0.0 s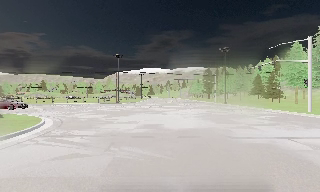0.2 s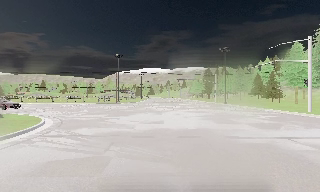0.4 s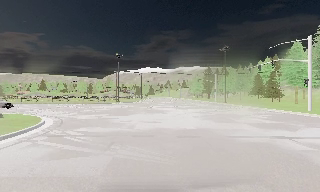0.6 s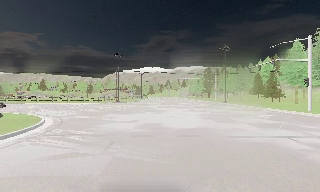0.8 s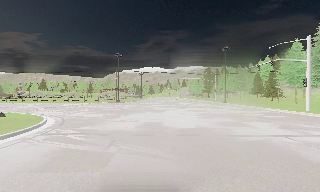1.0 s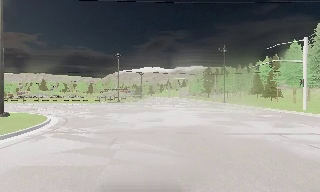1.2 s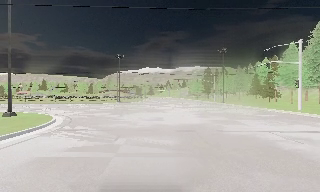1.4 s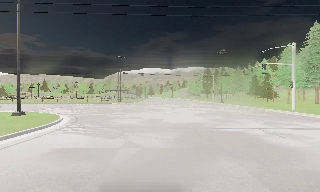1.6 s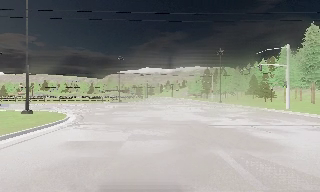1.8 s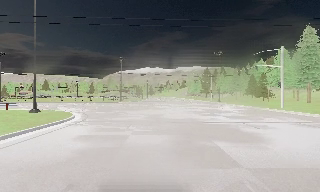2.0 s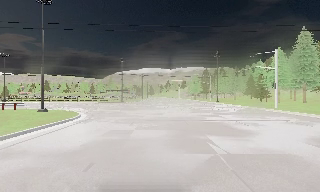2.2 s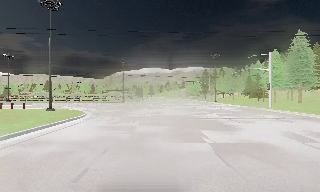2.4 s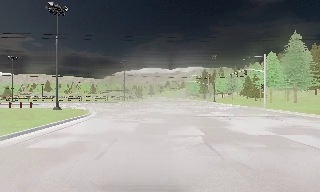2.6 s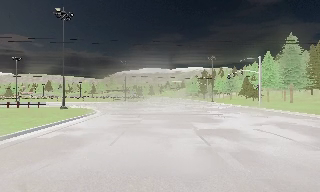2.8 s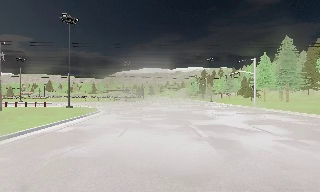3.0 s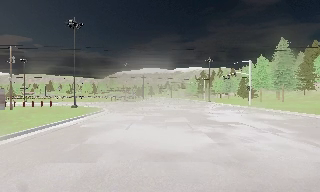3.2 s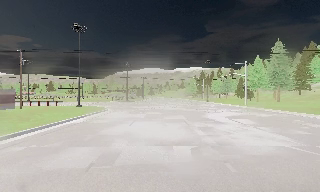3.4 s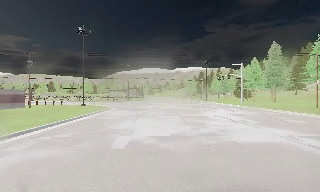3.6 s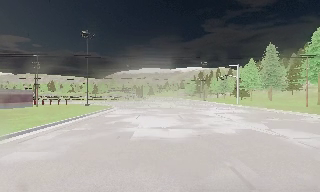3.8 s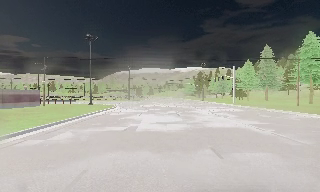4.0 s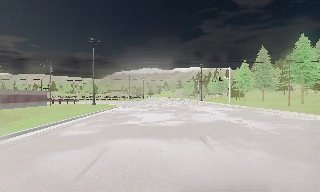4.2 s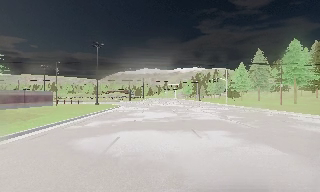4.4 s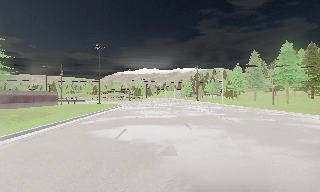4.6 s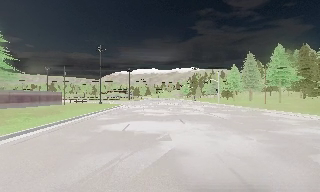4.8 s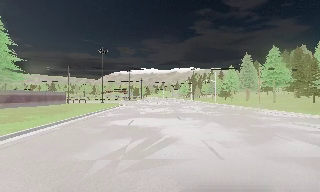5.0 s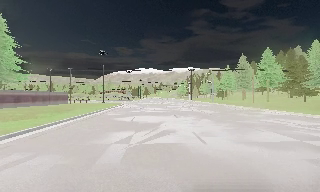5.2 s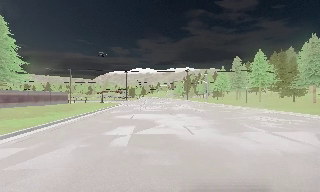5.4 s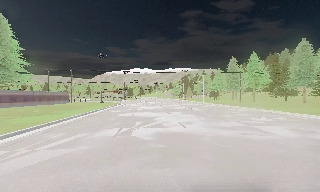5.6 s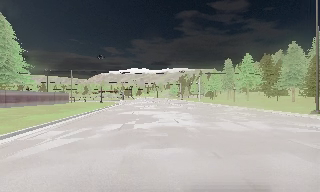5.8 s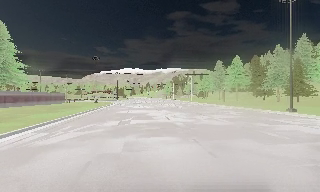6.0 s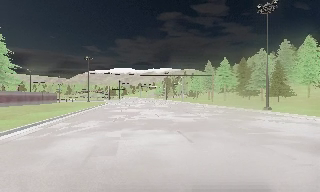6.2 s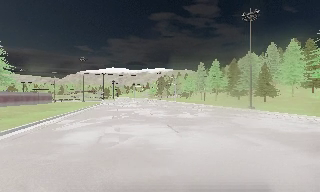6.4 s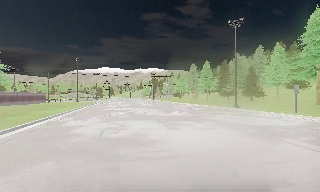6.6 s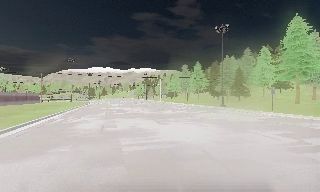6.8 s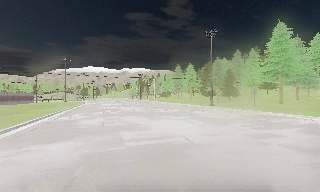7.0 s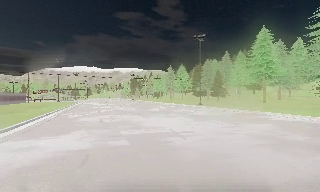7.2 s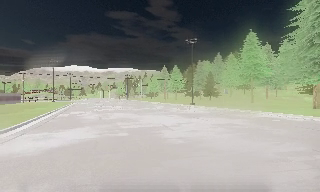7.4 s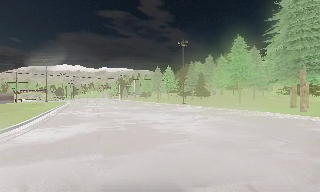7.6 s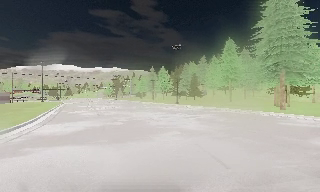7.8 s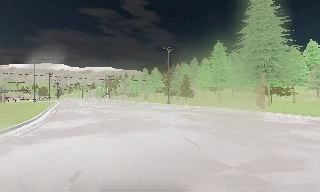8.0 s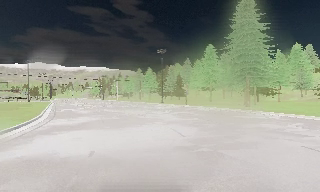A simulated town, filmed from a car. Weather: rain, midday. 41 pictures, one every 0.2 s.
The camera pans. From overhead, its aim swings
clockwise.
The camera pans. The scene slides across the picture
to the left.
0.0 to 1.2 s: The camera travels backward, about 1 m, so what stands in front gets smaller. It gains speed.
1.2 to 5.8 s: The camera travels backward, about 30 m, so what stands in front gets smaller.
5.8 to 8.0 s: The camera pans to its right, which is clockwise from overhead, by about 25 degrees. It travels backward, about 16 m, so what stands in front gets smaller.
The film runs backward here.
